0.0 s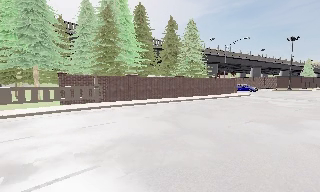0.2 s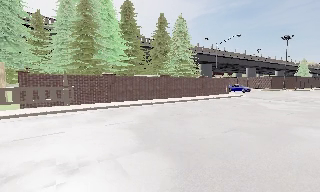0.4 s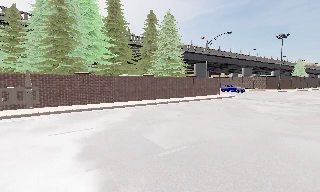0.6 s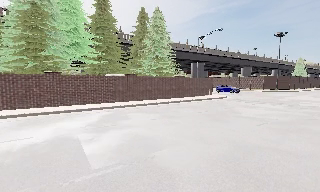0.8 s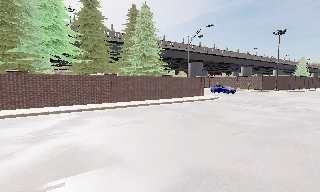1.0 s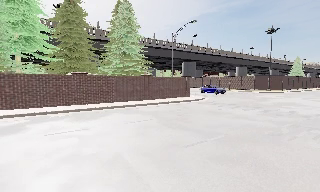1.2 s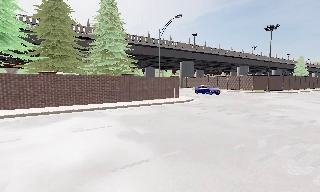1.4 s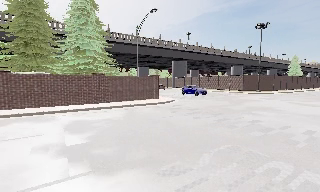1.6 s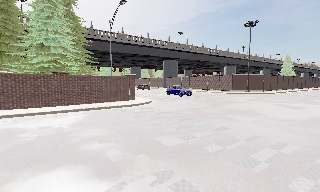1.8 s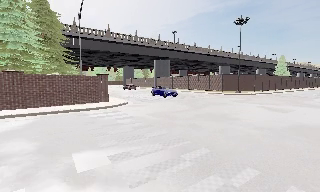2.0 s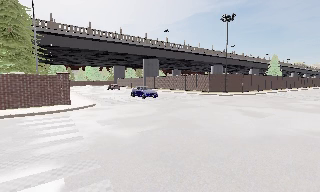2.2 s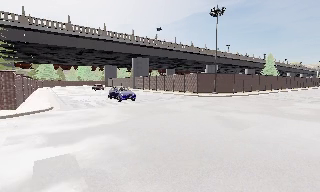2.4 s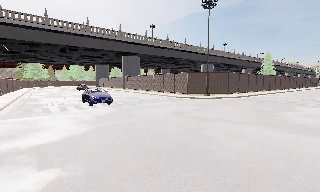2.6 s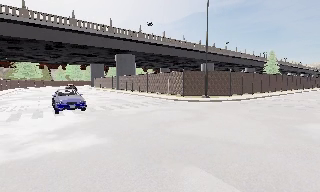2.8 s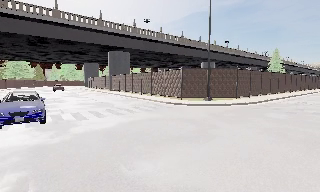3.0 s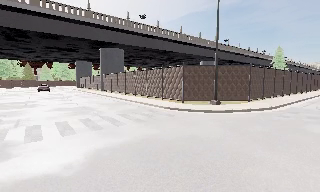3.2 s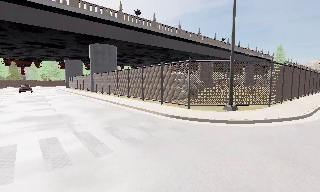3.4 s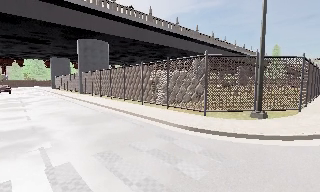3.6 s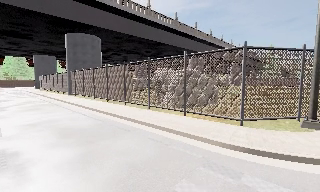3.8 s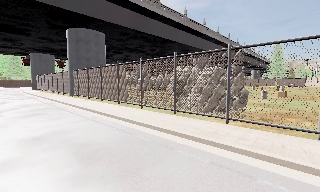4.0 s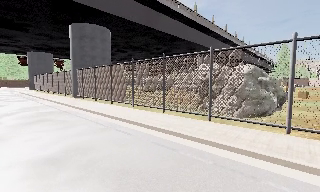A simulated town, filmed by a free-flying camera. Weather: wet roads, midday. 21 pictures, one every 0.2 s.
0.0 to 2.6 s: The camera travels to its right and forward, about 30 m, so close, fixed things drift to the left.
2.6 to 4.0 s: The camera pans to its right, which is clockwise from overhead, by about 10 degrees. It travels forward, about 17 m, so what stands in front looms larger.
The film runs forward here.
